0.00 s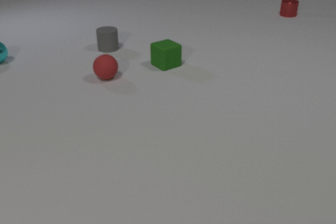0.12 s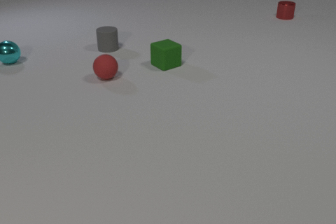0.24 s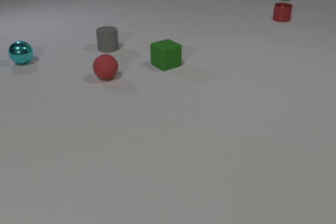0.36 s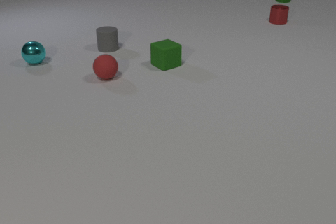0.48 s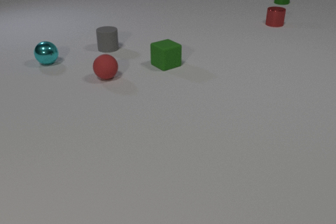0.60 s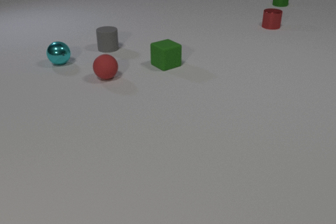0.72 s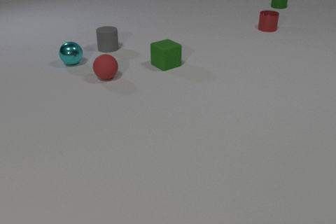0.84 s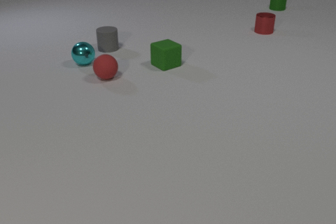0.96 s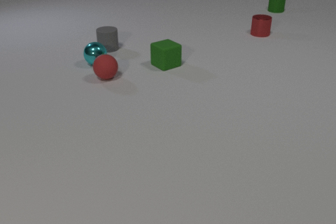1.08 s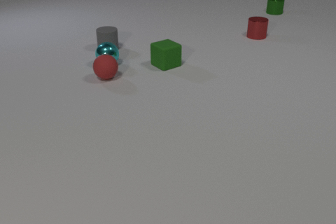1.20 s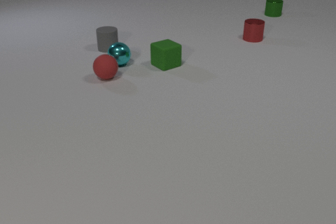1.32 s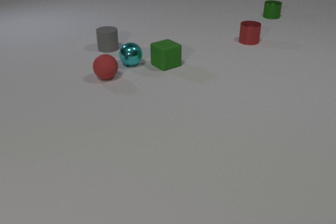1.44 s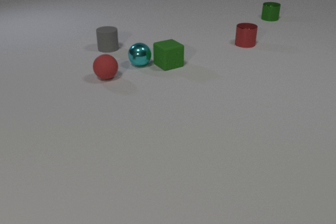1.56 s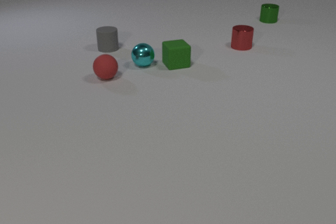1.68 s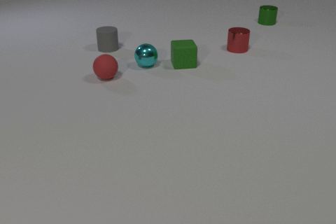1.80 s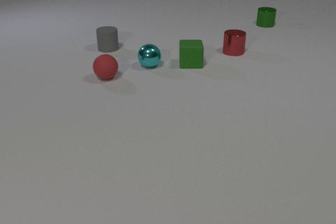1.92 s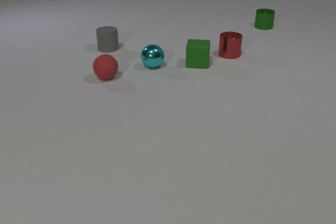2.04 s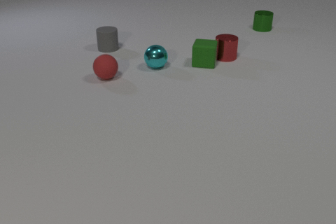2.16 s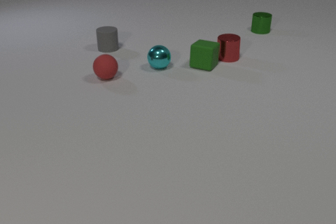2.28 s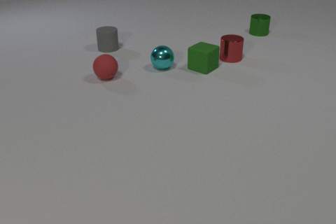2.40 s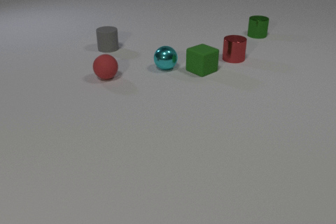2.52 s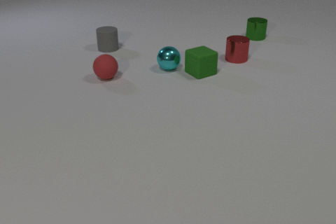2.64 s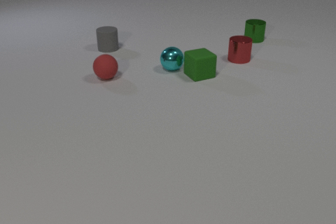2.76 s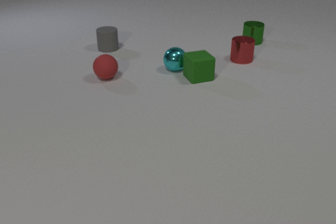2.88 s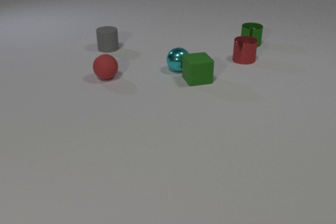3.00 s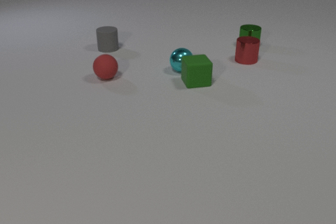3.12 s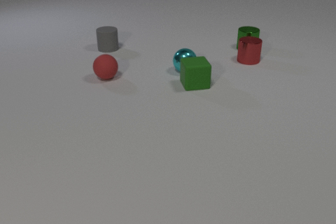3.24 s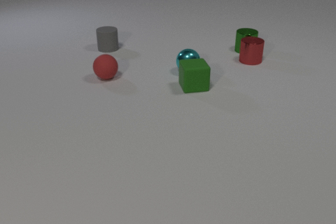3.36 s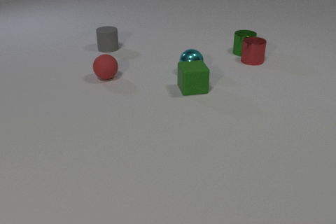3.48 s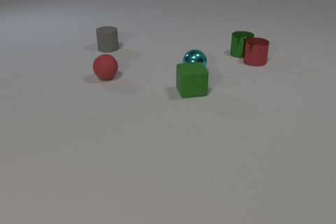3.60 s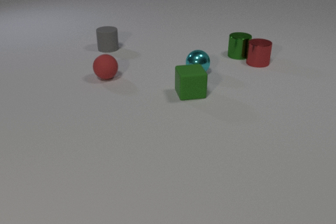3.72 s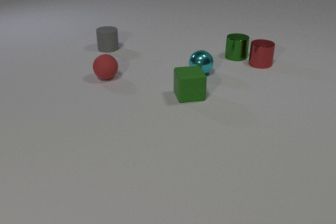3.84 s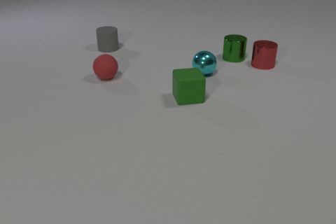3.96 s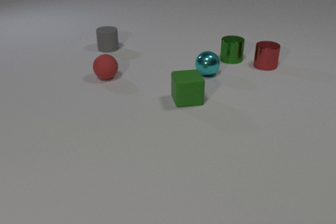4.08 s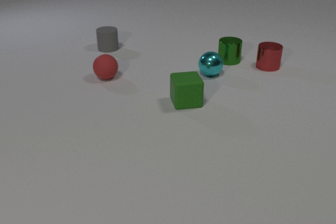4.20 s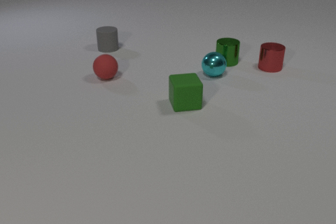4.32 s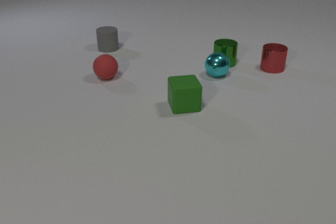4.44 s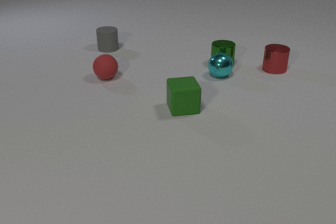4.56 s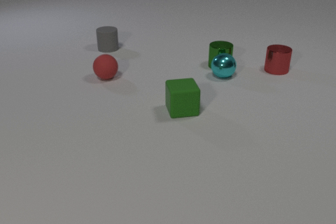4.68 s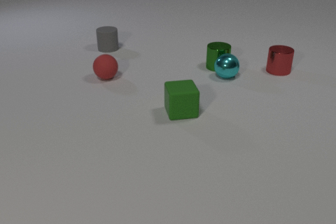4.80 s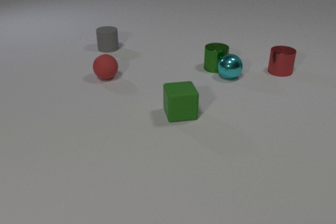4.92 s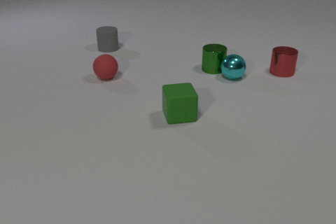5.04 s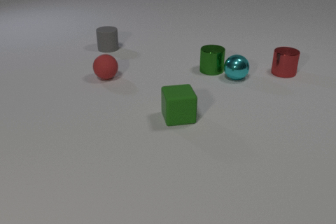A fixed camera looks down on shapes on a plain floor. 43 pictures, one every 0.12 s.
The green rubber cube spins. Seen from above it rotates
clockwise.
The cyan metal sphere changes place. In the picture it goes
to the right.
0.00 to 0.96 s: The cyan metal sphere rolls to the right. The red metal cylinder slides toward the camera. The green metal cylinder slides toward the camera.
0.96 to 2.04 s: The cyan metal sphere rolls to the right. The green rubber cube slides to the right, spins so that its near face slides to the left, clockwise seen from above. The red metal cylinder slides toward the camera and to the left. The green metal cylinder slides toward the camera. The cyan metal sphere and the green rubber cube collide. The green rubber cube and the red metal cylinder collide.
2.04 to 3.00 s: The cyan metal sphere rolls to the right. The green rubber cube slides toward the camera, spins so that its near face slides to the left, clockwise seen from above. The red metal cylinder slides to the right. The green metal cylinder slides toward the camera.
3.00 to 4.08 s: The cyan metal sphere rolls to the right. The green rubber cube slides toward the camera. The red metal cylinder slides to the right and toward the camera. The green metal cylinder slides toward the camera and to the left. The red metal cylinder and the green metal cylinder collide.
4.08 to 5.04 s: The cyan metal sphere rolls to the right. The green rubber cube slides toward the camera. The red metal cylinder slides to the right and toward the camera. The green metal cylinder slides toward the camera and to the left. The cyan metal sphere and the green metal cylinder collide.
What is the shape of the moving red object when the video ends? cylinder.
Are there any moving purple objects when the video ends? no.
What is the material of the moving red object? metal.
